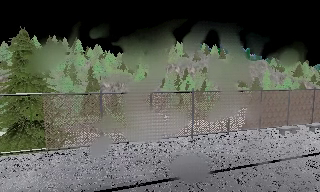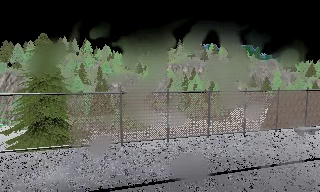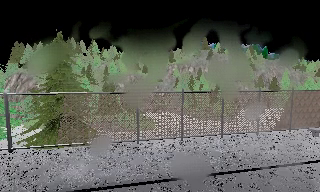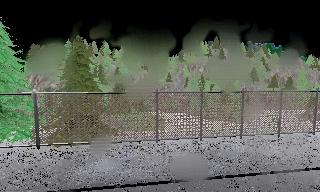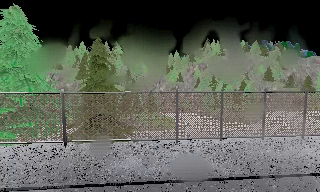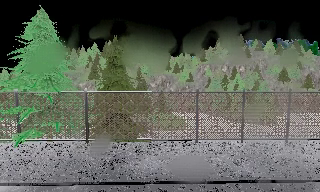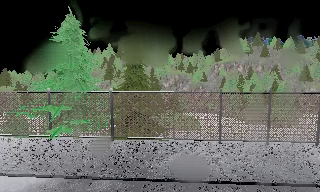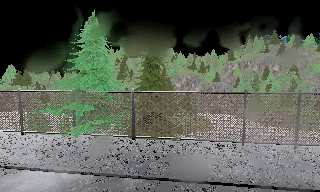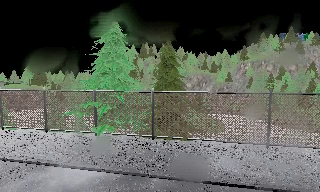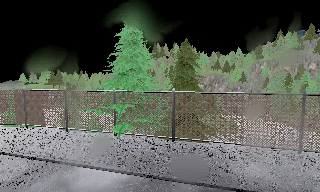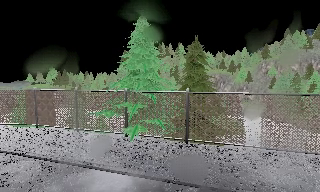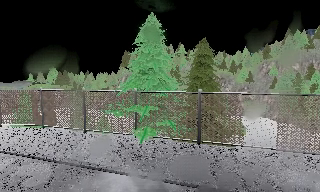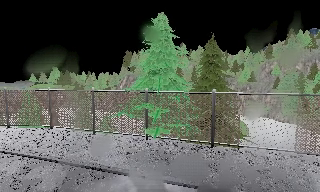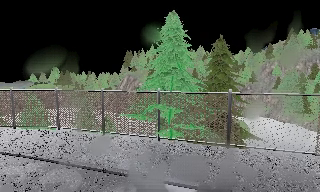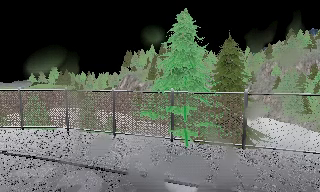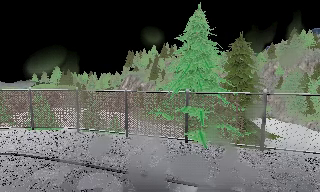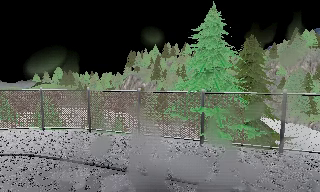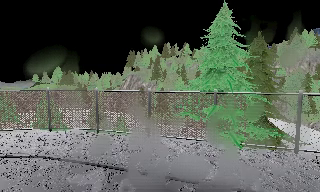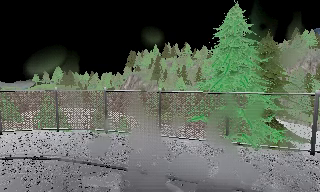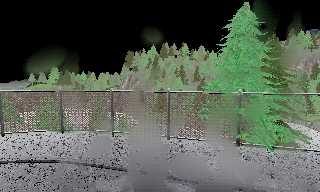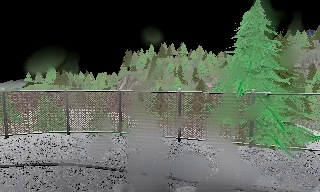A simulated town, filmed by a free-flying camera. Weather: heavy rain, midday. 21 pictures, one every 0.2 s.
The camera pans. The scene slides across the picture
to the right.
The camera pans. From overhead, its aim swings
counterclockwise.
0.0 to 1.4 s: The camera swings to its left by about 25 degrees, and the scene slides to the right. It travels to its left, about 4.5 m, so close, fixed things drift to the right.
1.4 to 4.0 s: The camera travels to its left, about 10 m, so close, fixed things drift to the right.
The film runs backward here.
